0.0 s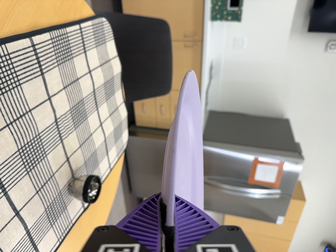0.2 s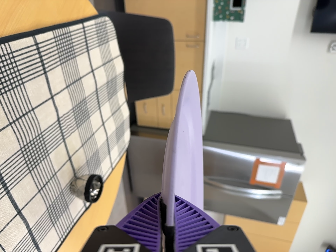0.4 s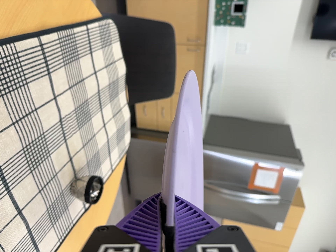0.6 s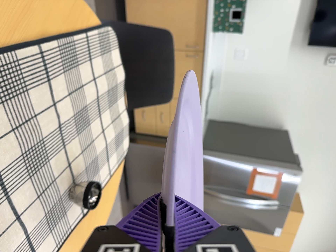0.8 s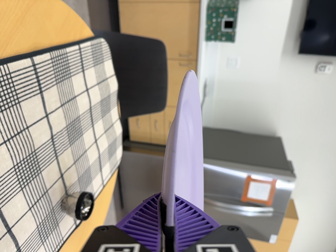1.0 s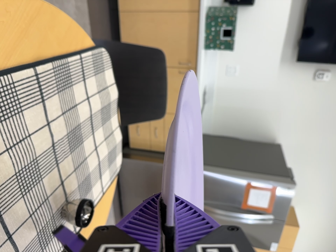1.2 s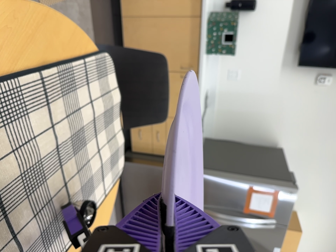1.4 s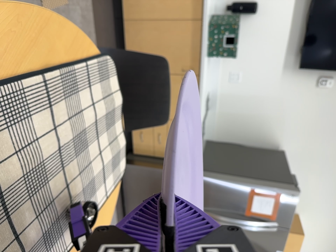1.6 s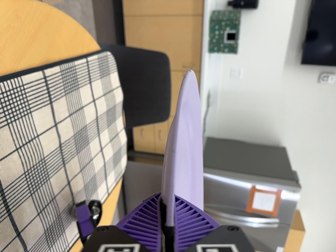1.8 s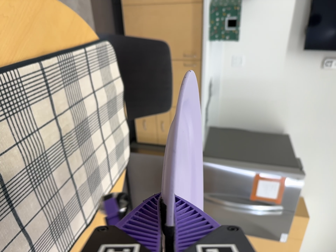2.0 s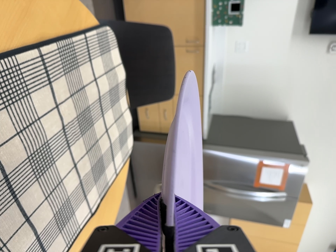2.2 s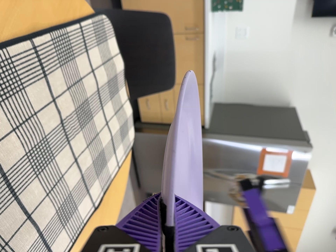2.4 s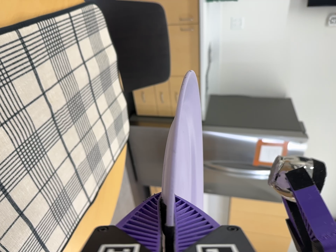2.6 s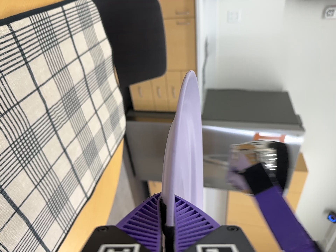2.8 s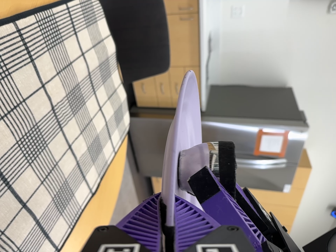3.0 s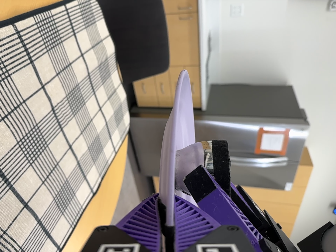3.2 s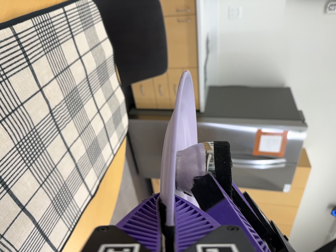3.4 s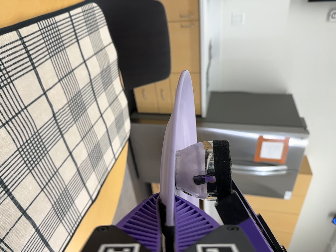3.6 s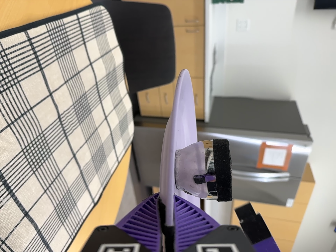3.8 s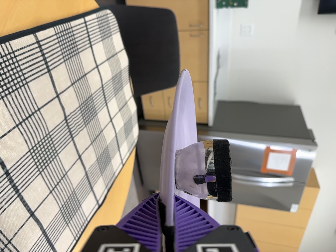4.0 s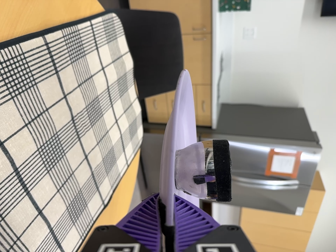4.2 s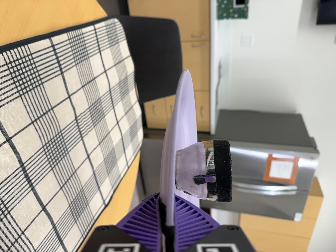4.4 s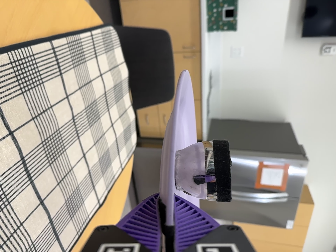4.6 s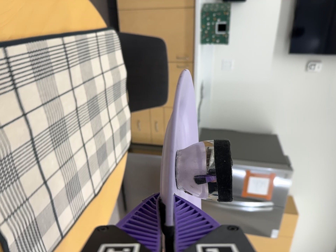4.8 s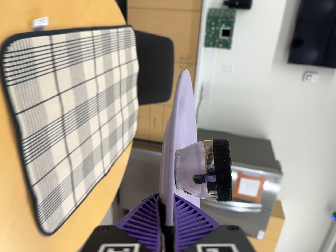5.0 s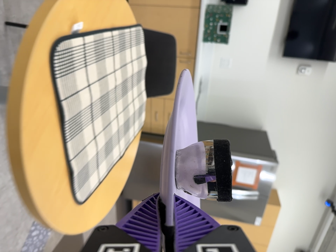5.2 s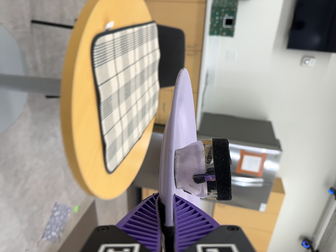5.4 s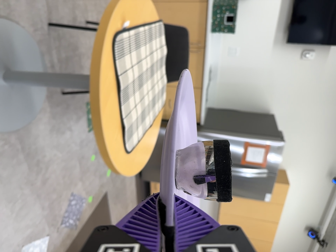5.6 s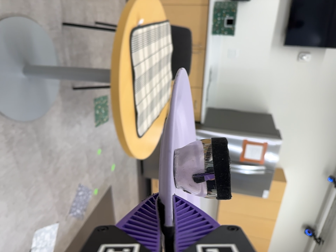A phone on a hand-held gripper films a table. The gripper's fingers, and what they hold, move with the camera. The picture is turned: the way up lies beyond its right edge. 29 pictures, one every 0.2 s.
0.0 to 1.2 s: The camera shifts only a little, or ends up much as it began.
1.2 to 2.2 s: The camera travels forward, about 5 cm, so what stands in front looms larger.
2.2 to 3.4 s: The camera shifts only a little, or ends up much as it began.
3.4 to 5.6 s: The camera travels backward and toward the bottom of its view, about 80 cm, so what stands in front gets smaller. Its aim tips toward the top of its view by about 10 degrees.
The film runs backward here.
